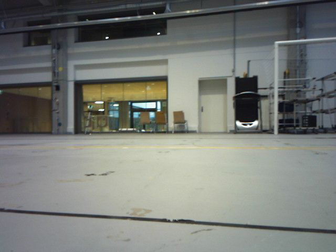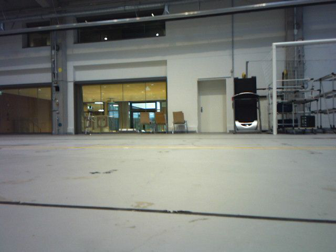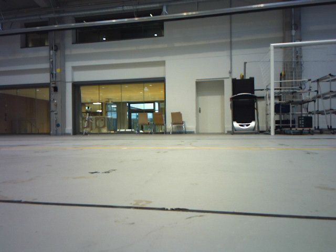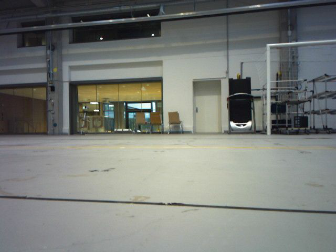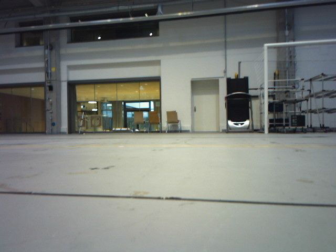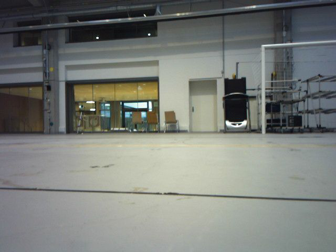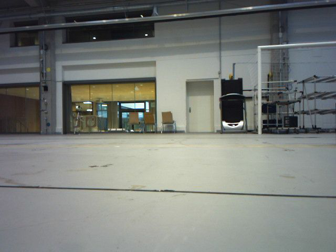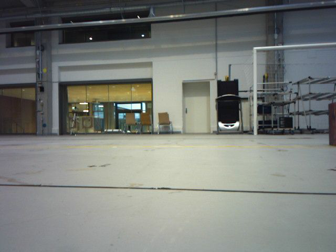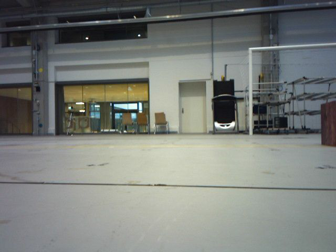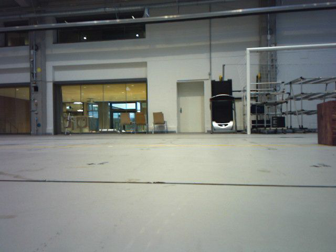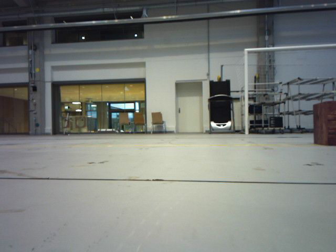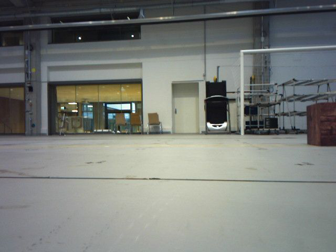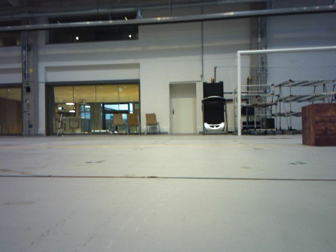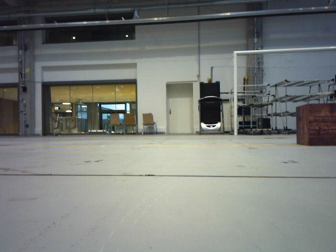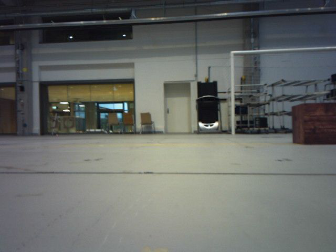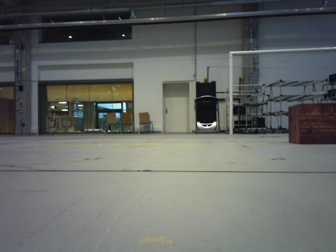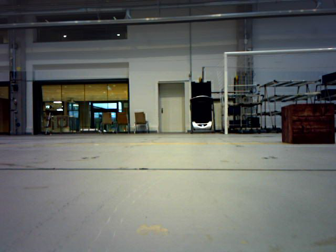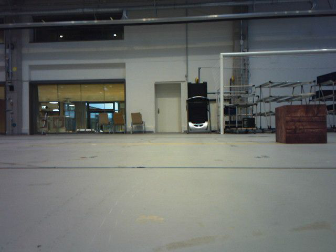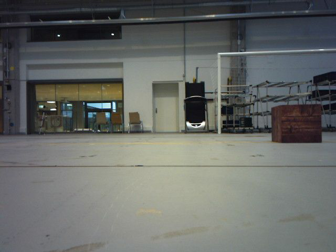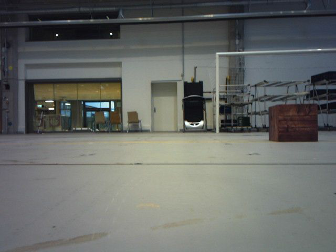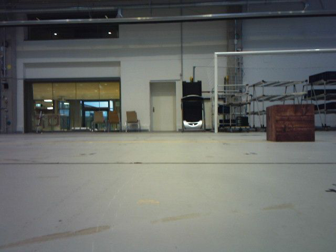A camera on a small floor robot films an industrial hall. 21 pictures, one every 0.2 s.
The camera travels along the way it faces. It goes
backward.
0.0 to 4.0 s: The scene slides to the left, as the camera pans about 10 degrees to its right. It travels backward, about 0.8 m, so what stands in front gets smaller.
The film runs backward here.
